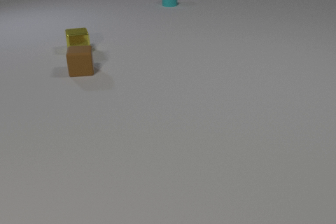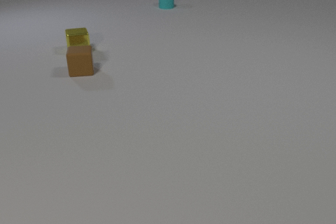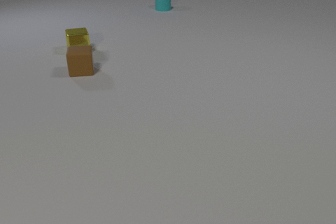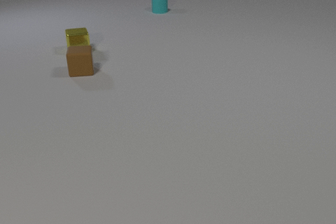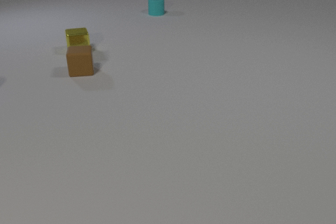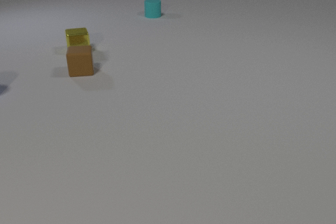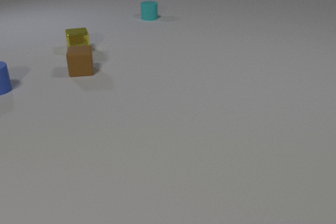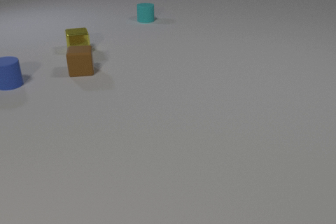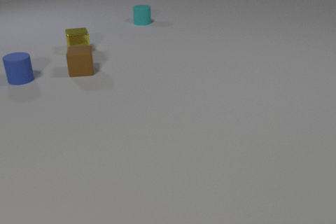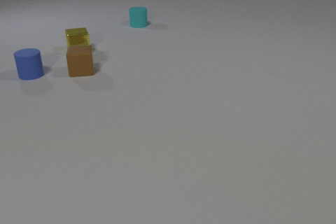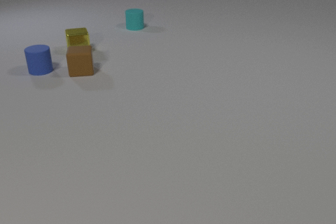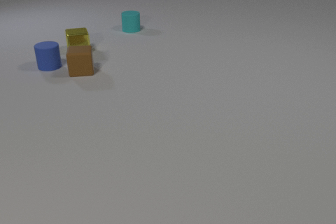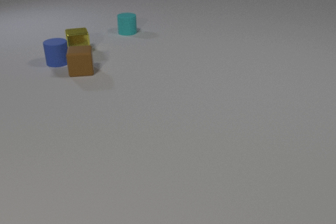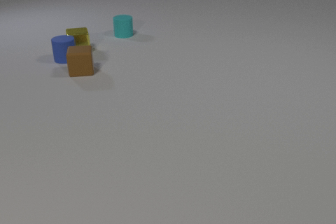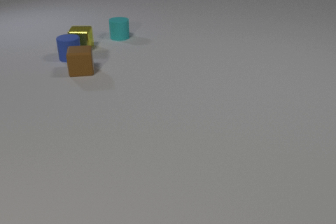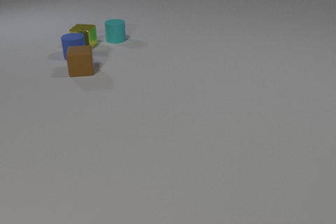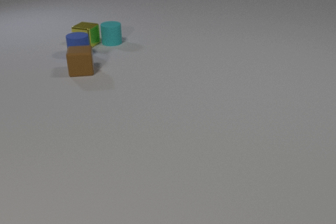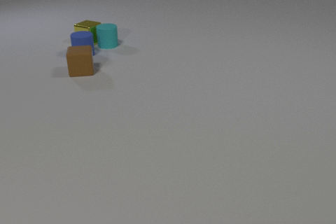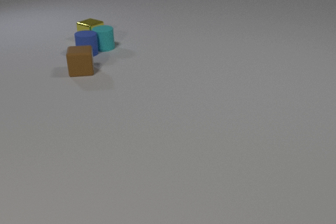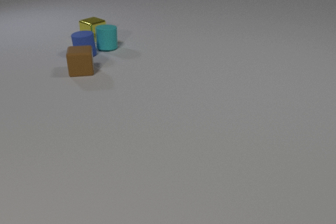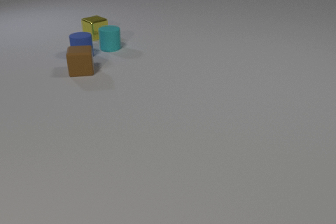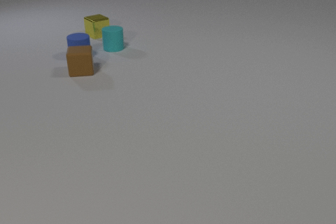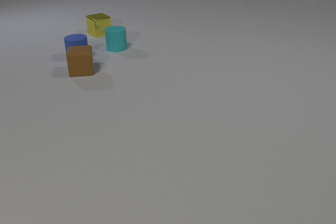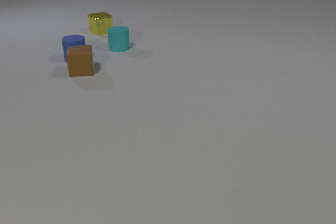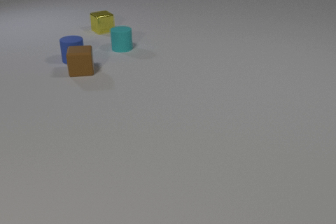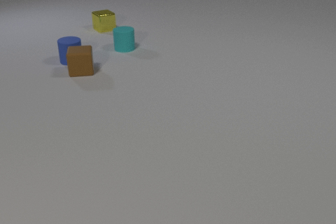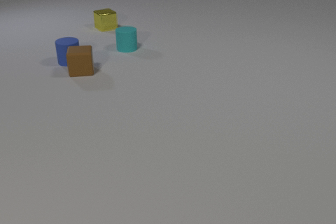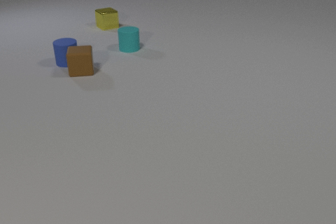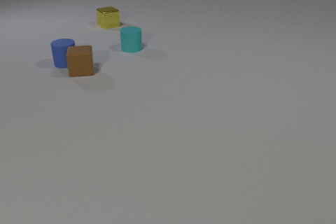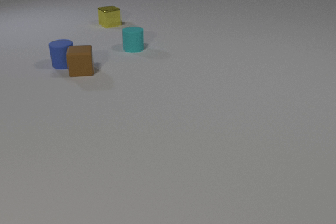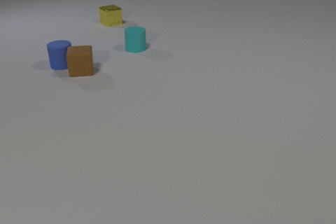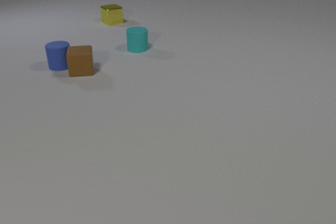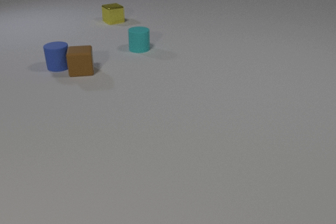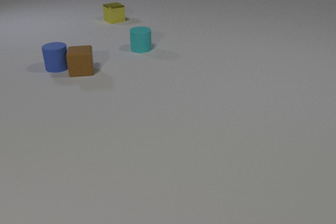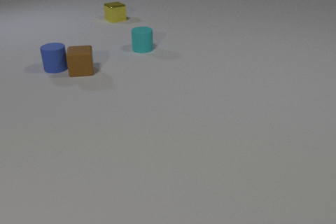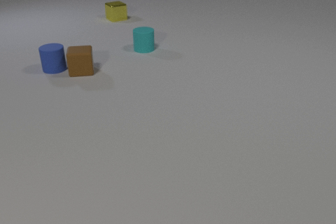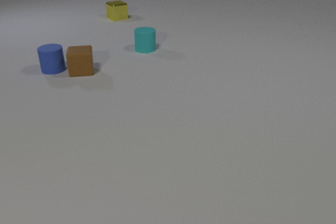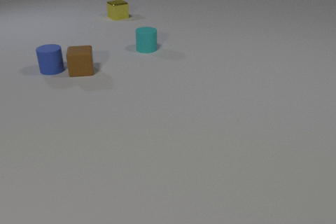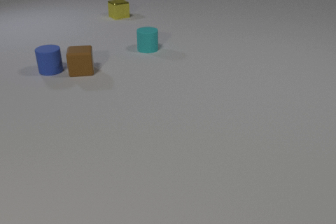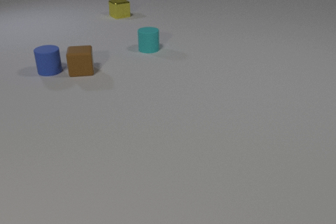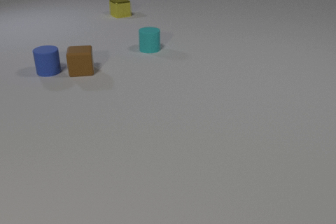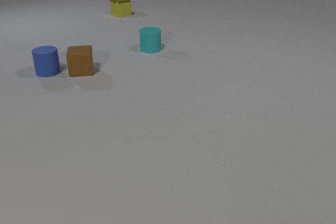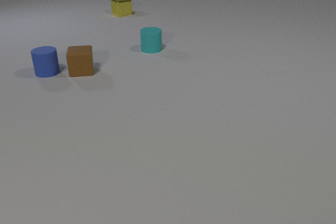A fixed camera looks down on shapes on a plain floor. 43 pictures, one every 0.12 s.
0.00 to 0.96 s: The blue rubber cylinder comes in at the left edge, slides to the right and away from the camera. The cyan rubber cylinder slides toward the camera and to the left.
0.96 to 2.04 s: The blue rubber cylinder slides to the right and away from the camera. The yellow metal cube slides away from the camera and to the right, spins so that its near face slides to the left, clockwise seen from above. The cyan rubber cylinder slides toward the camera and to the left. The blue rubber cylinder and the yellow metal cube collide.
2.04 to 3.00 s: The blue rubber cylinder slides toward the camera and to the left. The yellow metal cube slides away from the camera and to the right, spins clockwise seen from above by about 30 degrees, its near face sliding to the left. The cyan rubber cylinder slides to the right and toward the camera. The blue rubber cylinder and the cyan rubber cylinder collide.
3.00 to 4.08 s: The blue rubber cylinder slides to the left and toward the camera. The yellow metal cube slides away from the camera. The cyan rubber cylinder slides to the right. The blue rubber cylinder and the brown rubber cube collide.
4.08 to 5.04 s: The blue rubber cylinder slides to the left and toward the camera. The yellow metal cube slides away from the camera. The cyan rubber cylinder slides to the right.
Are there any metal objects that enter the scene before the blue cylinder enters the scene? no.
How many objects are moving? 3.
What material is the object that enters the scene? rubber.
